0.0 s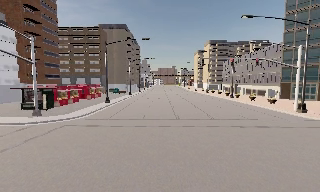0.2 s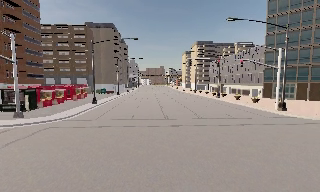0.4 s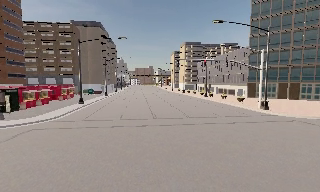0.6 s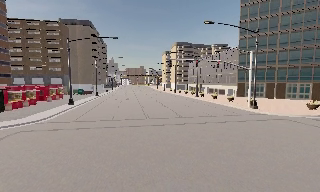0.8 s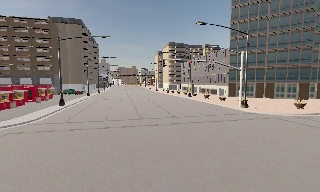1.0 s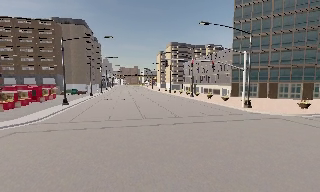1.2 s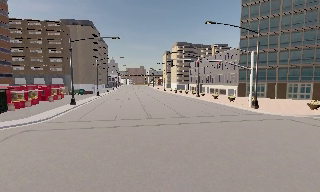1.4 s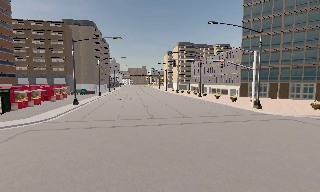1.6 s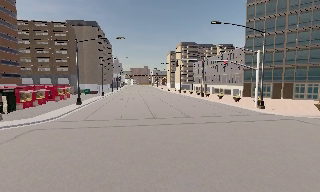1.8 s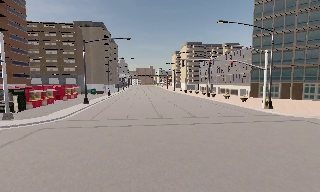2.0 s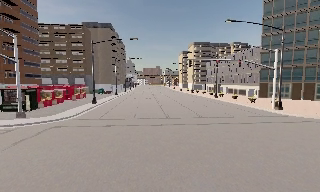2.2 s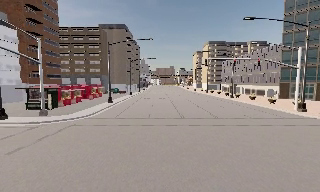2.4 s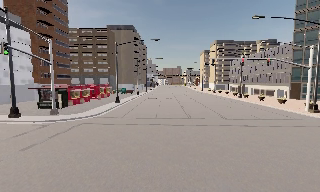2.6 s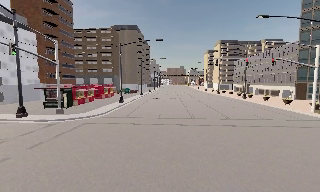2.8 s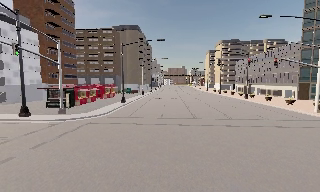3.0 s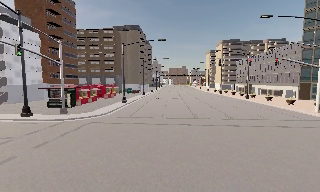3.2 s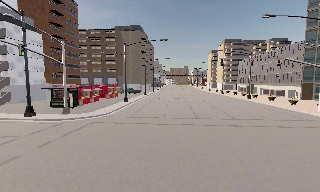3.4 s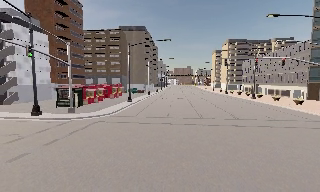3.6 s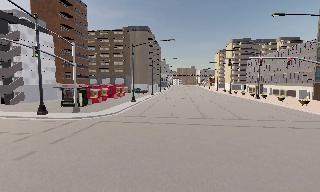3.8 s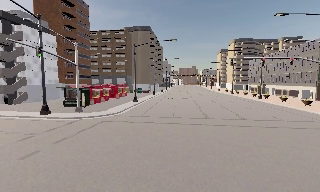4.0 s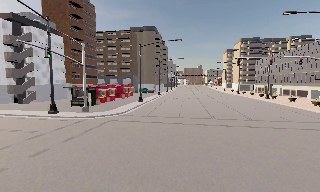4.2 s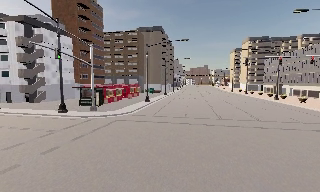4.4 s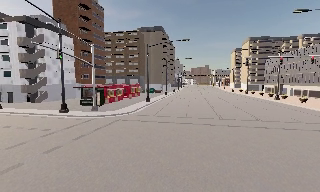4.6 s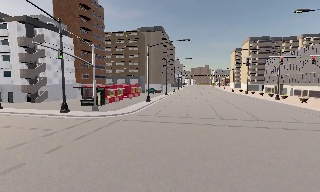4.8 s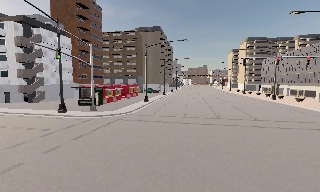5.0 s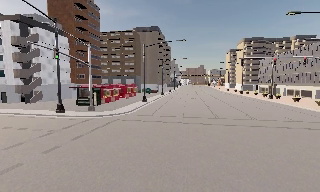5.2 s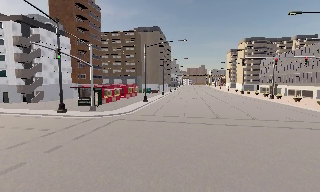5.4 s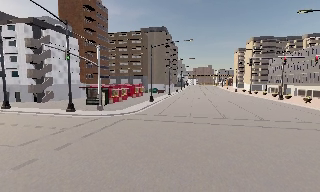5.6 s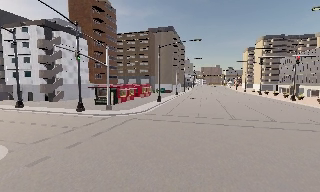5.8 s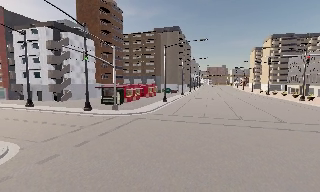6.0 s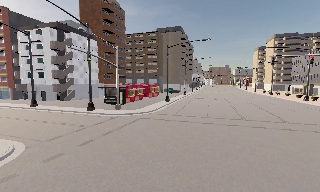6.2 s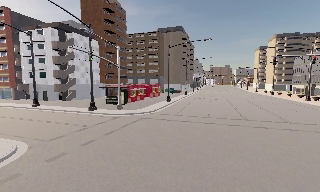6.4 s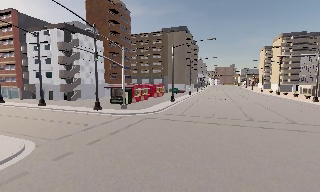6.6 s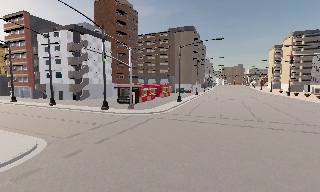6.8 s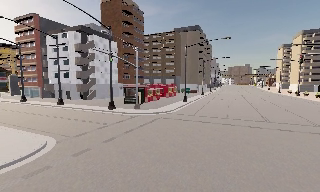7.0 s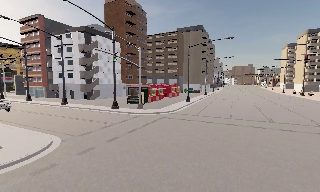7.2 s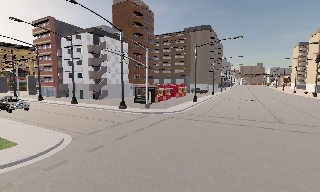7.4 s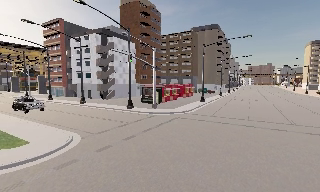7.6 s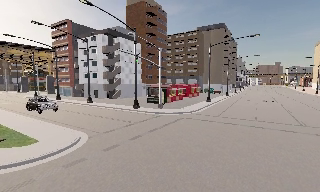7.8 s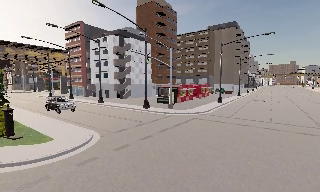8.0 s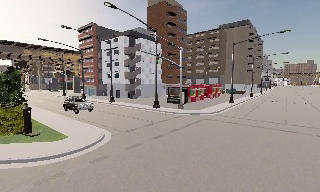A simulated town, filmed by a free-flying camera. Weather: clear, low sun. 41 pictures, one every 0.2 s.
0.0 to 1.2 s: The camera swings to its right by about 10 degrees, and the scene slides to the left.
1.2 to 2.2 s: The scene slides to the right, as the camera pans about 10 degrees to its left.
2.2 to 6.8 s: The camera pans to its left, which is counterclockwise from overhead, by about 25 degrees. It travels backward and to its left, about 1.5 m, so what stands in front gets smaller.
6.8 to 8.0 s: The camera swings to its left by about 15 degrees, and the scene slides to the right.
The film runs forward here.
